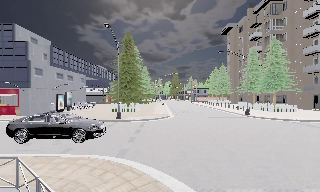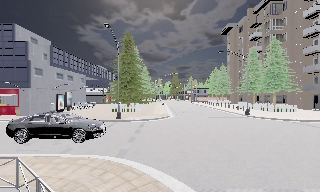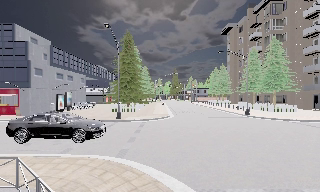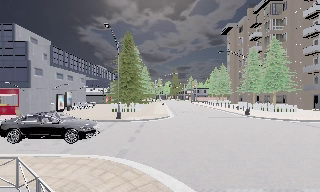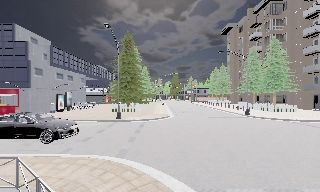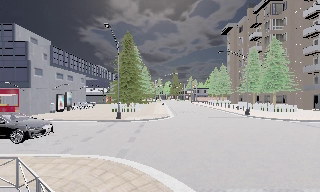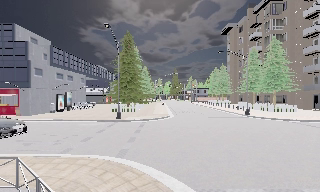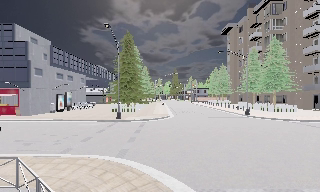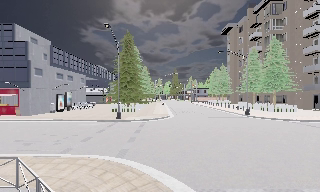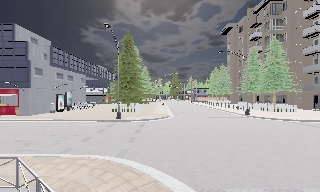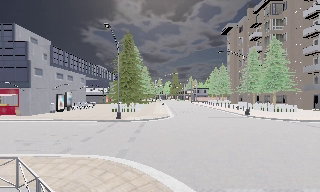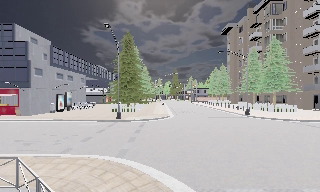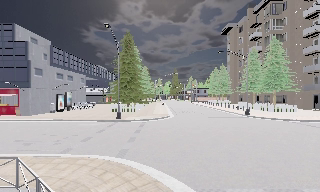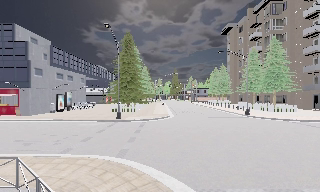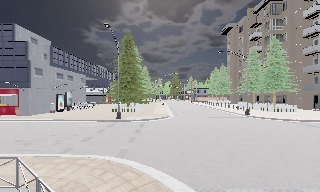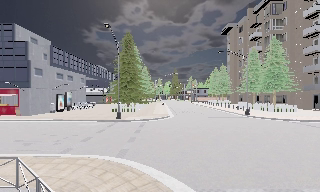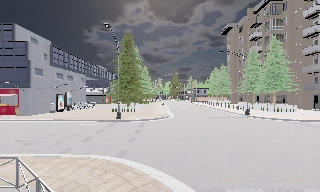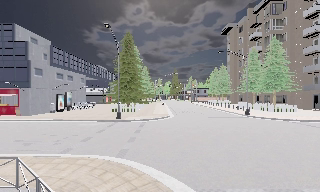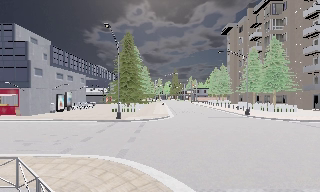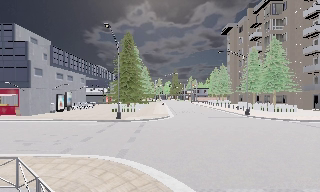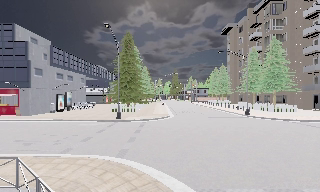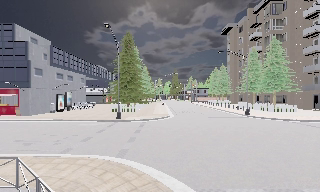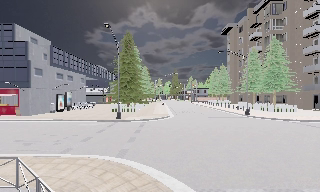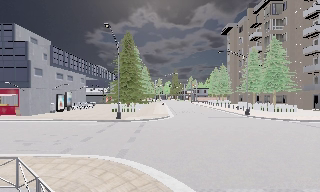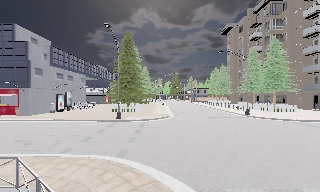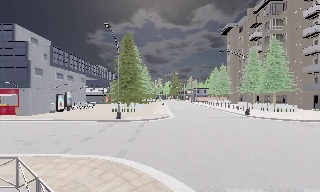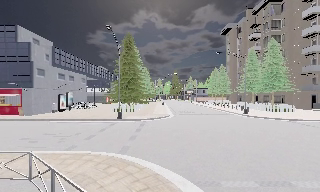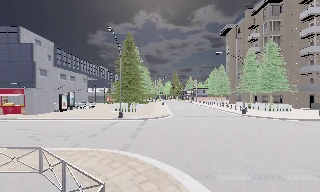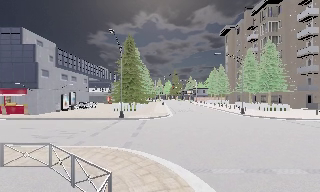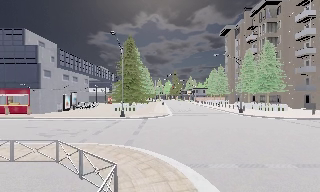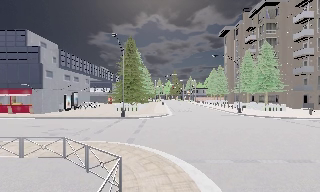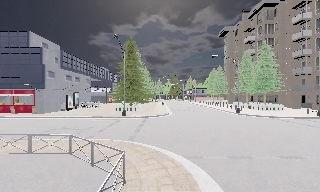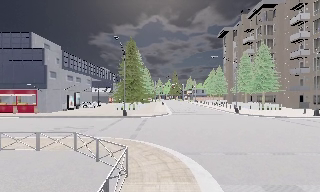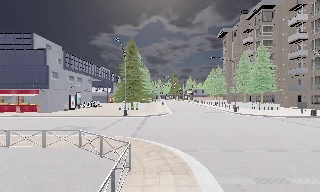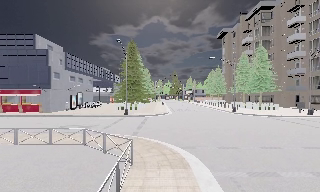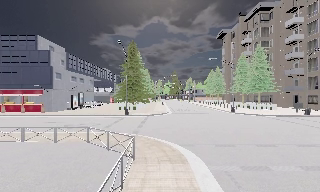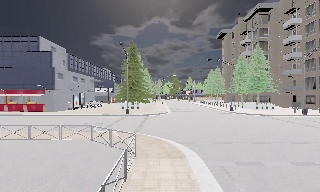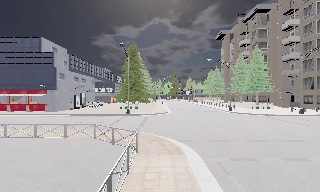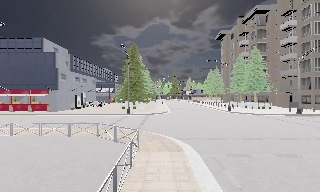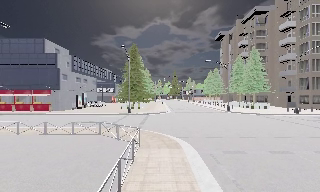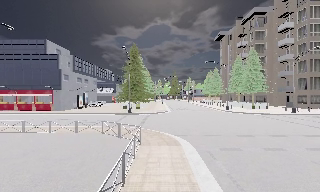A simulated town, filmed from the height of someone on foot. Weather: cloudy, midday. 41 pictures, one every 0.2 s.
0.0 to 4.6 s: The camera keeps its place and its aim.
4.6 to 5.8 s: The camera travels backward, about 1.5 m, so what stands in front gets smaller. It gains speed.
5.8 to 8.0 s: The camera travels backward, about 4 m, so what stands in front gets smaller.
The film runs backward here.
